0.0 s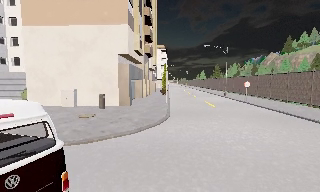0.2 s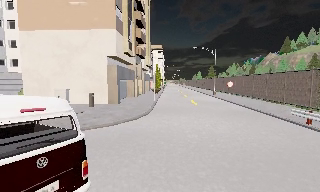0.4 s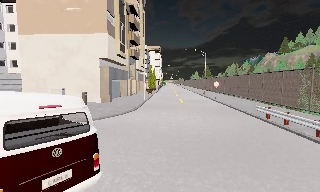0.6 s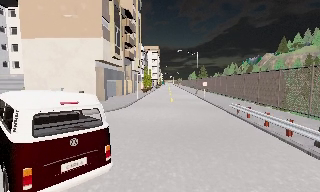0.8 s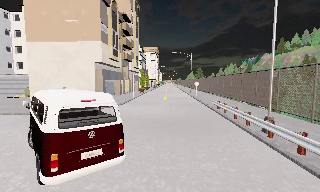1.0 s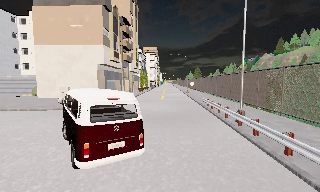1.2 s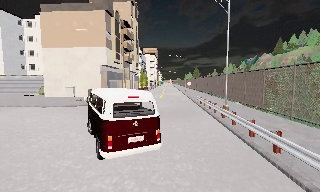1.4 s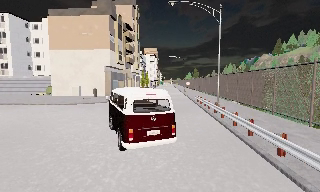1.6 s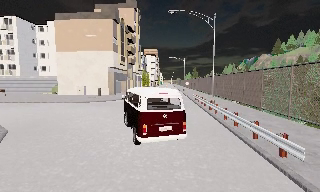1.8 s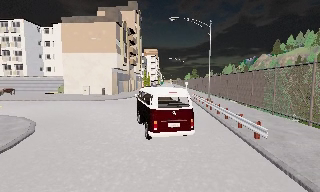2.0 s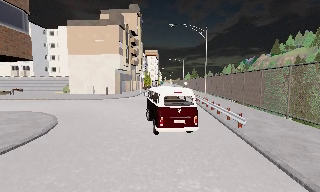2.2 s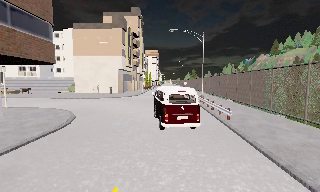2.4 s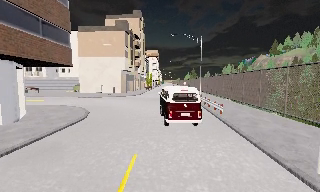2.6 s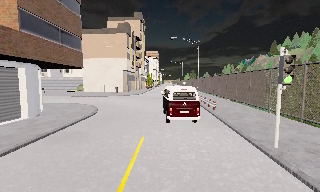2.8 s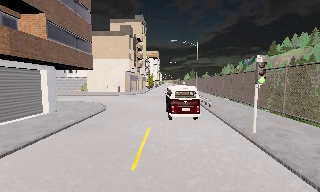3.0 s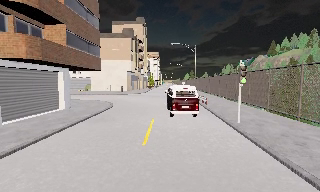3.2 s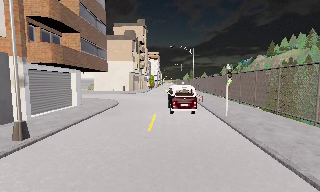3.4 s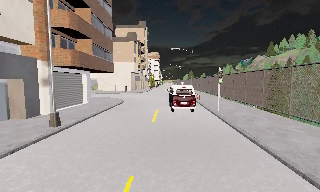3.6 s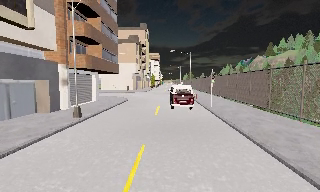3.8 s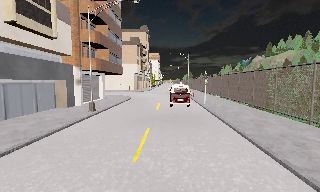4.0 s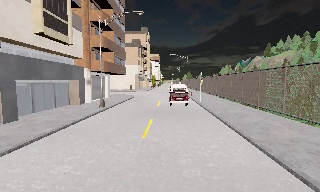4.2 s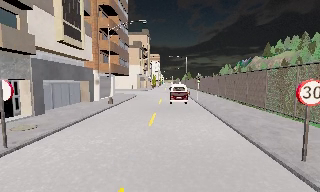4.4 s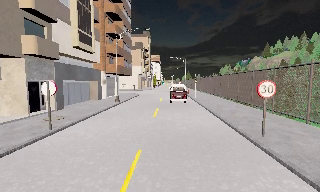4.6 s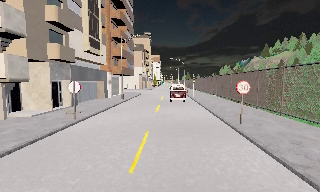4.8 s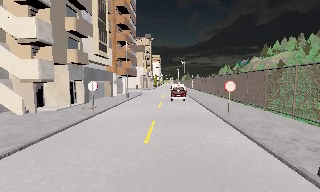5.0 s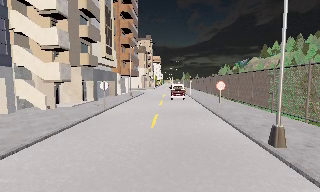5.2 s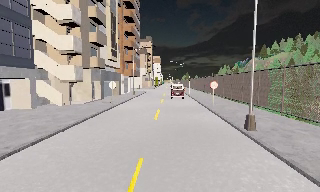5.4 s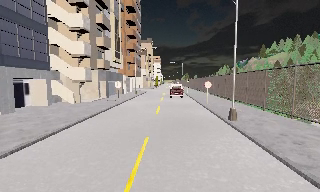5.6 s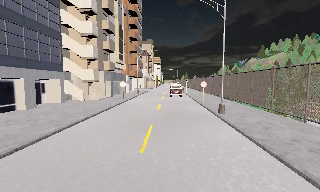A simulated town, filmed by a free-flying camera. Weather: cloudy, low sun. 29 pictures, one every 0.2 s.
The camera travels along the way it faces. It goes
backward.
0.0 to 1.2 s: The camera travels backward and to its right, about 10 m, so what stands in front gets smaller.
1.2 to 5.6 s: The camera travels backward, about 40 m, so what stands in front gets smaller.
The film runs backward here.
